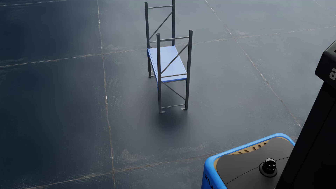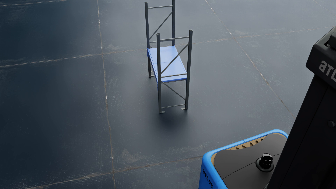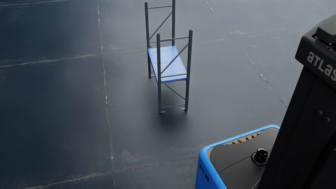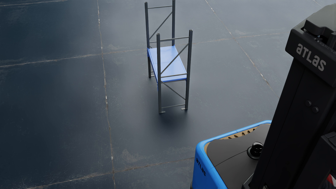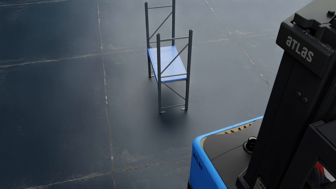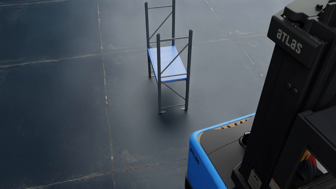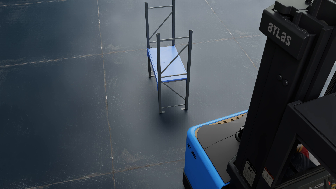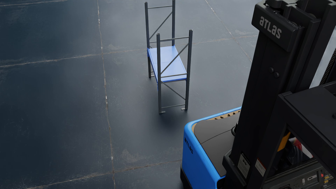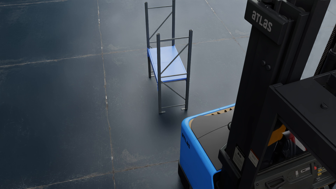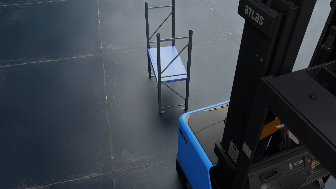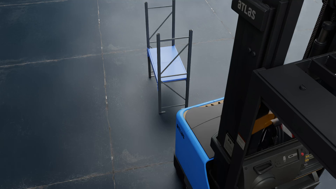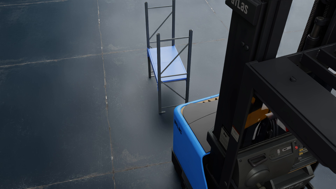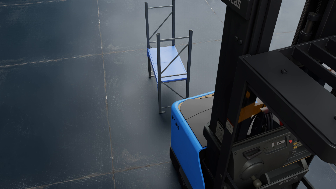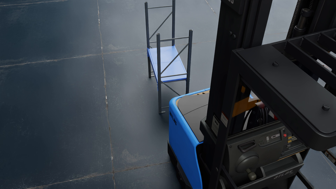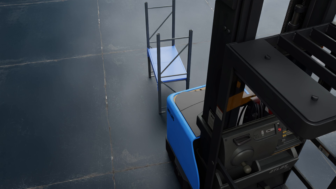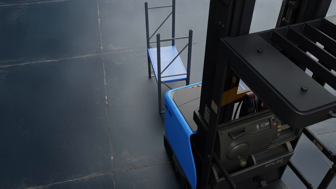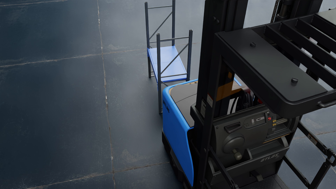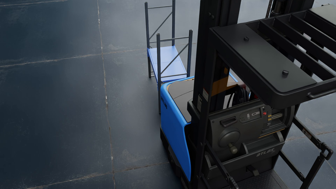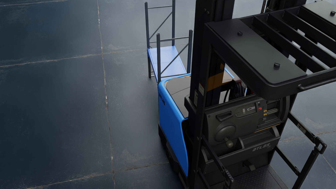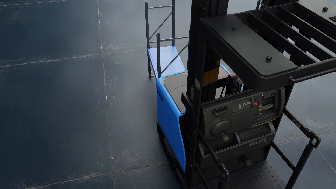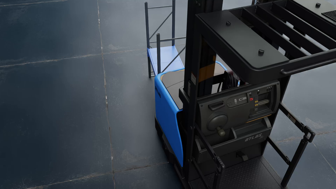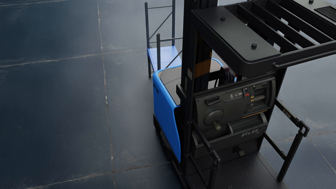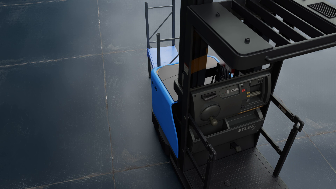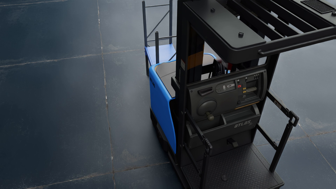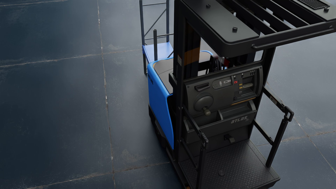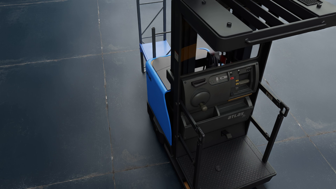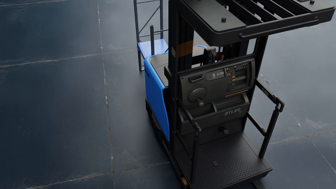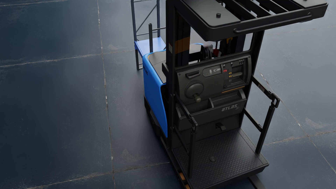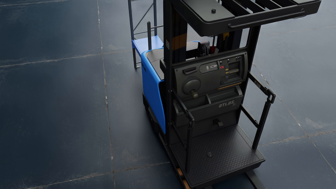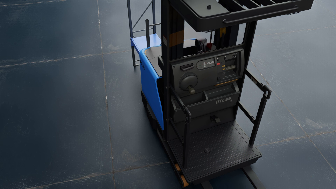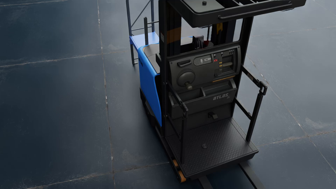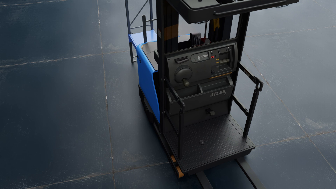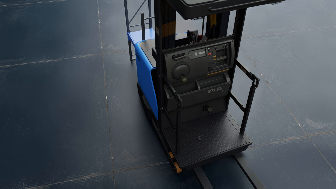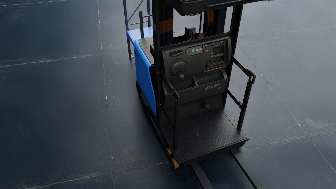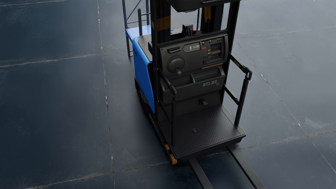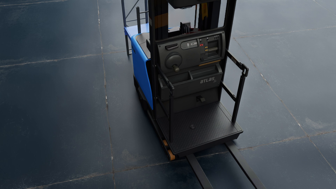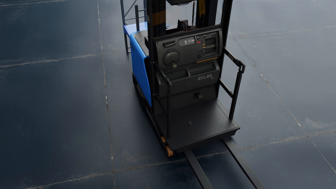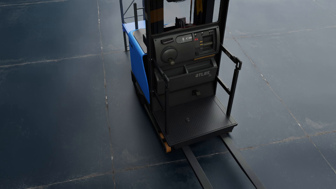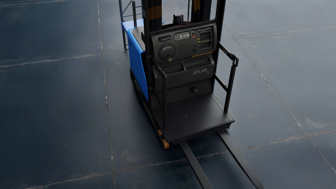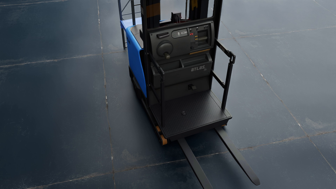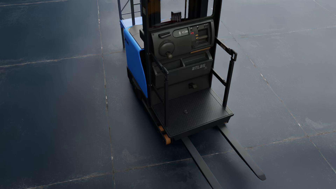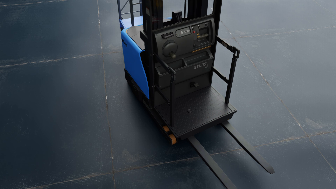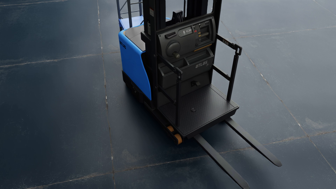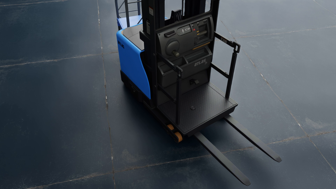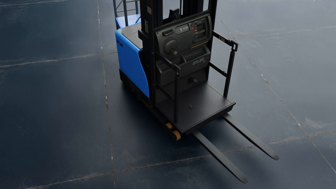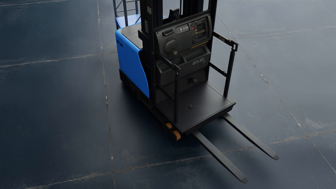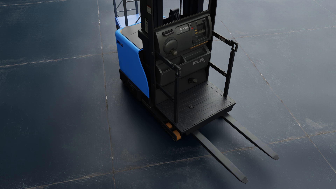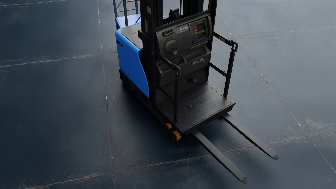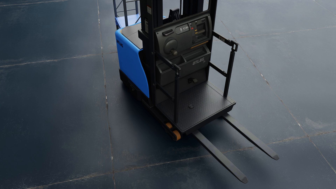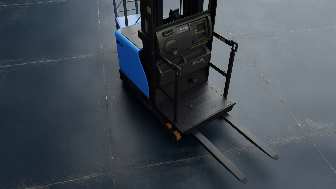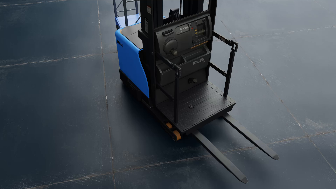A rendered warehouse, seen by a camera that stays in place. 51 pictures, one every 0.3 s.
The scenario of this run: A forklift runs into an object in its way.
